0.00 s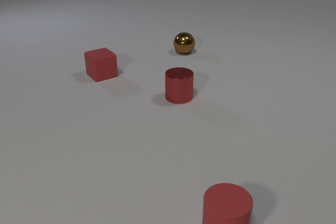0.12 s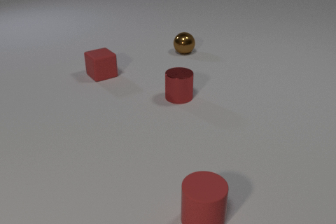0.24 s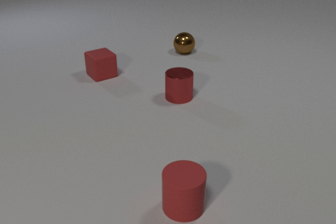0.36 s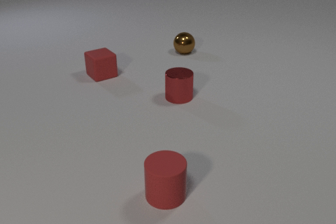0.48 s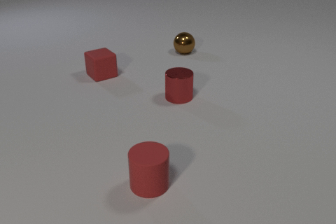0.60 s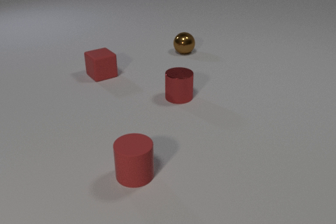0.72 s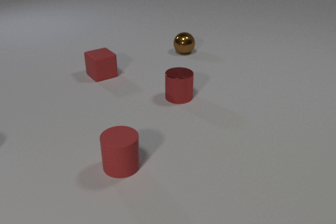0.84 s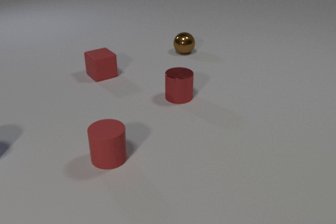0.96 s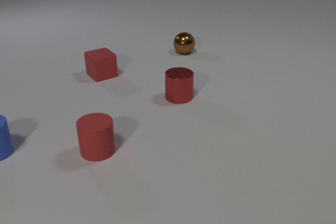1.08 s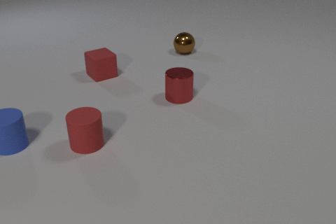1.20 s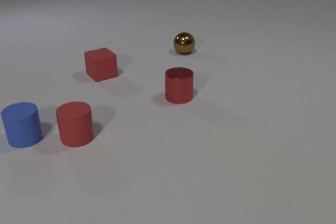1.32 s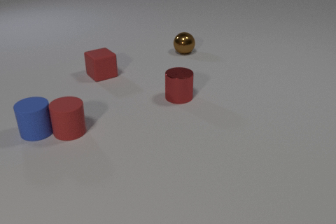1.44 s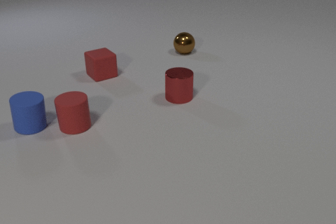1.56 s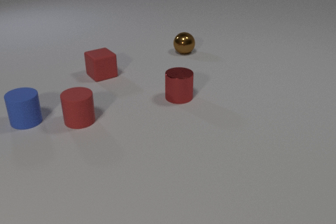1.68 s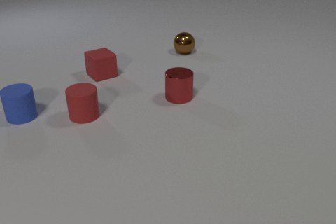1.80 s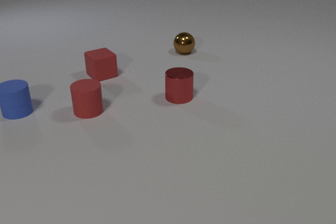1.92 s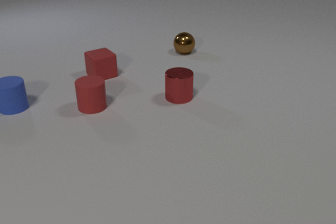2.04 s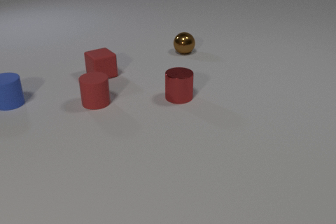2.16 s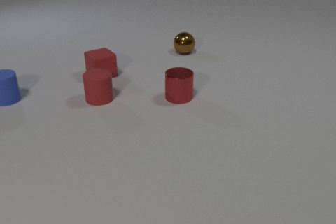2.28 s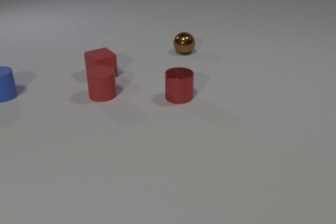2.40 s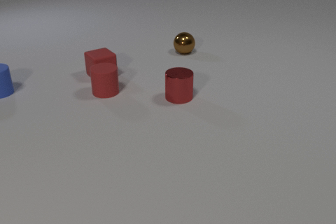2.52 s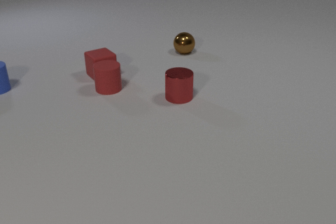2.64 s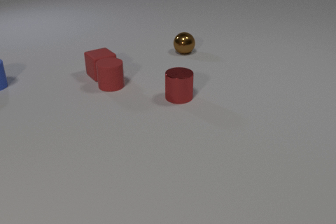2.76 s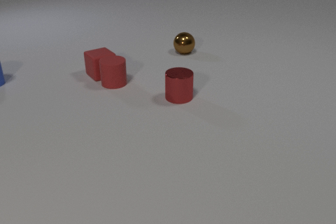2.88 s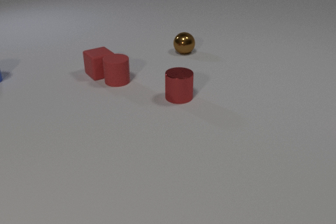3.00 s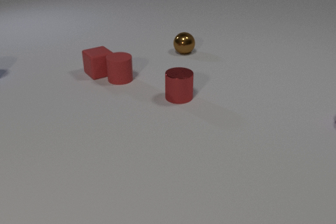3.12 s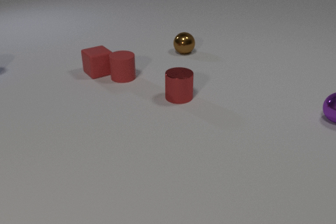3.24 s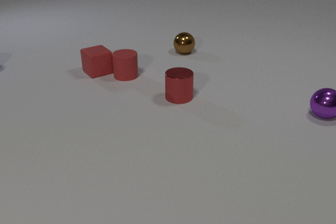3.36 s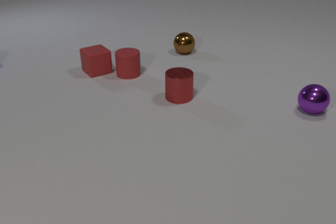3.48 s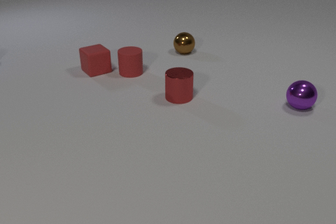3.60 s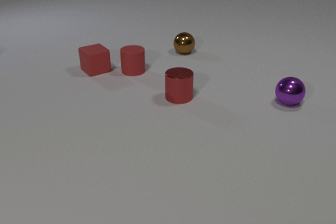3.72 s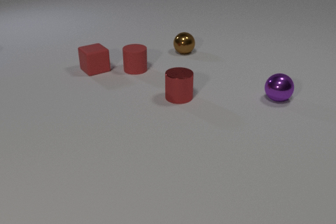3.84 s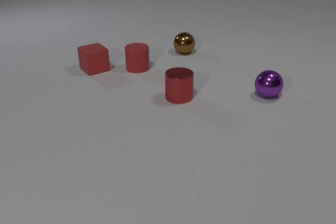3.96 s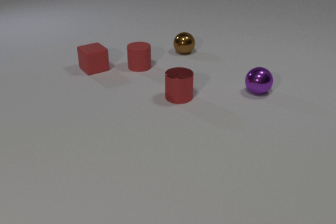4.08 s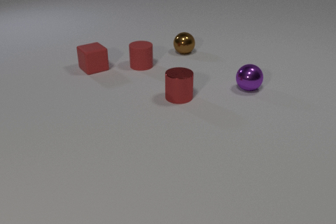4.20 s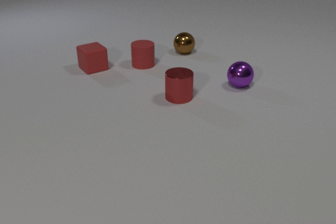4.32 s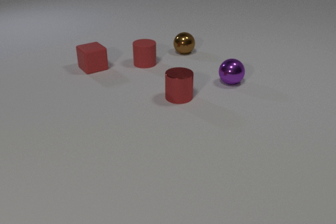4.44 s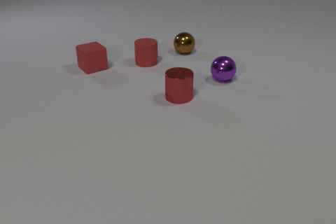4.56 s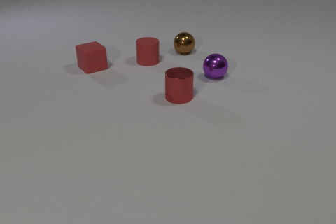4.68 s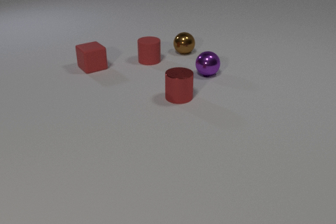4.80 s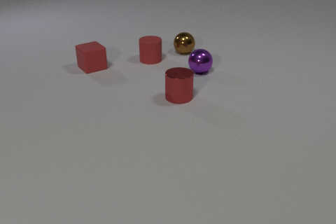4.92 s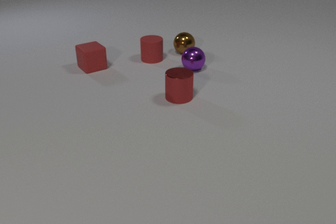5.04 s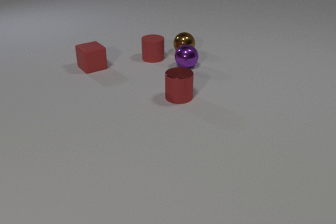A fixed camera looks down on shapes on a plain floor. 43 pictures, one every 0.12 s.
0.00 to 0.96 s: The blue rubber cylinder comes in at the left edge, slides to the right. The red rubber cylinder slides to the left and away from the camera.
0.96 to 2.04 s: The blue rubber cylinder slides away from the camera. The red rubber cylinder slides away from the camera. The blue rubber cylinder and the red rubber cylinder collide.
2.04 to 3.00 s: The blue rubber cylinder slides away from the camera. The red rubber cylinder slides away from the camera and to the right. The red rubber cube slides away from the camera. The red rubber cylinder and the red rubber cube collide.
3.00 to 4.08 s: The red rubber cylinder slides away from the camera and to the right. The red rubber cube slides away from the camera and to the left. The purple metal sphere comes in at the right edge, rolls to the left and away from the camera.
4.08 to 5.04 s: The red rubber cylinder slides away from the camera and to the right. The purple metal sphere rolls to the left and away from the camera.
How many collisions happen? 2.
What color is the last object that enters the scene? purple.
How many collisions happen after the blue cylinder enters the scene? 2.
